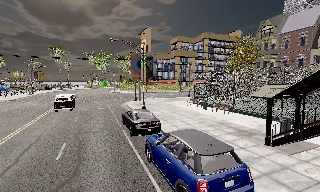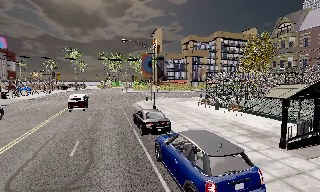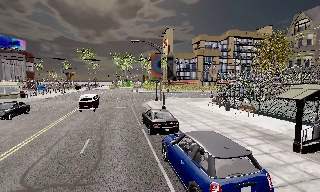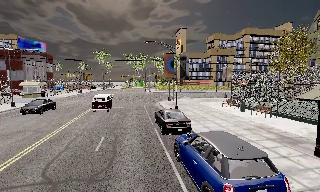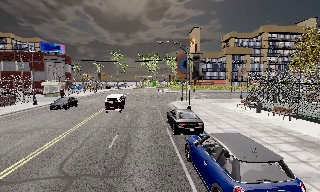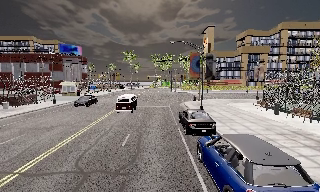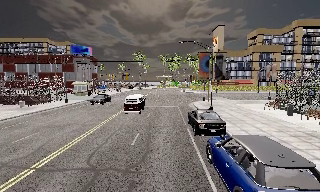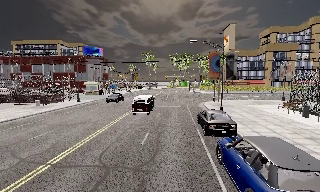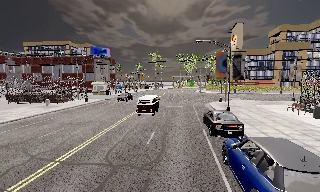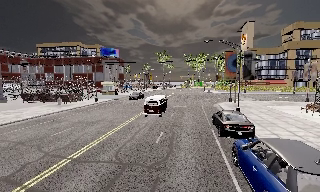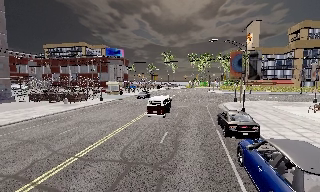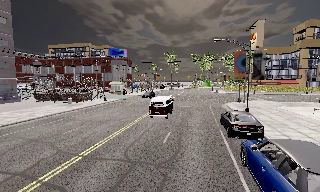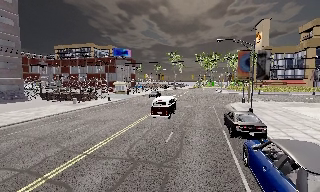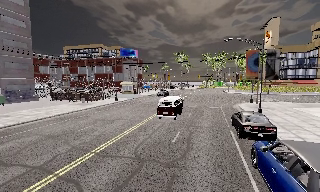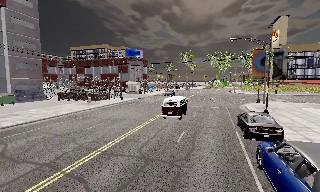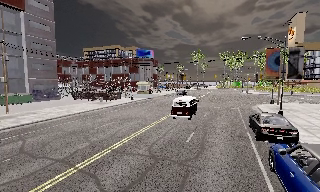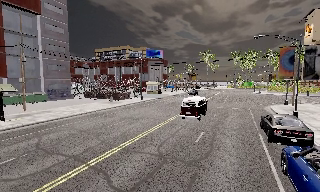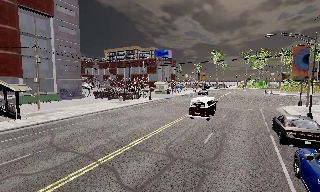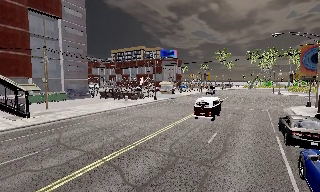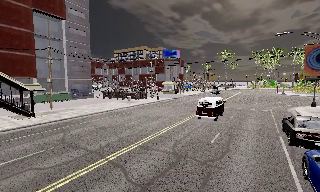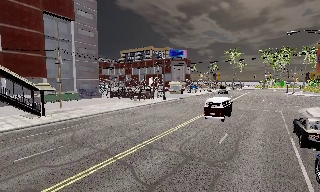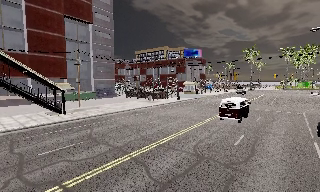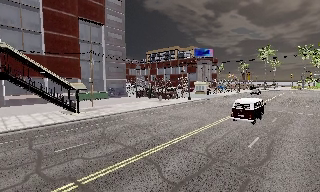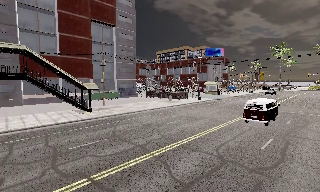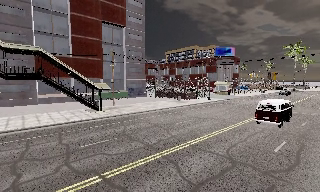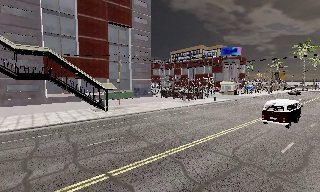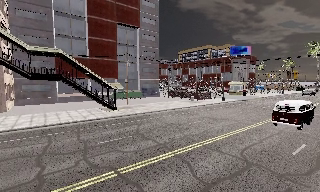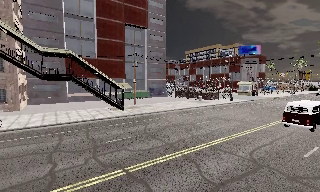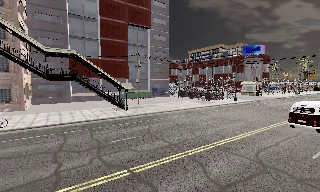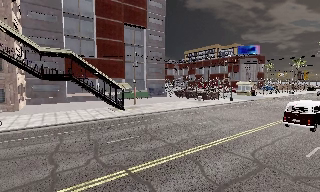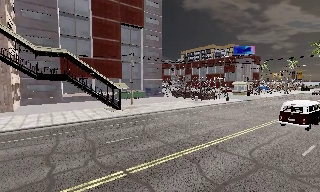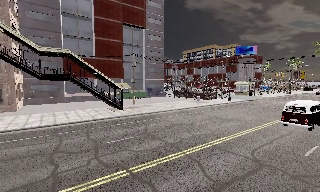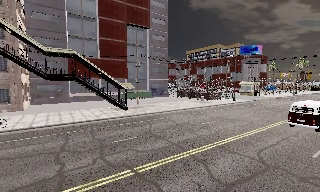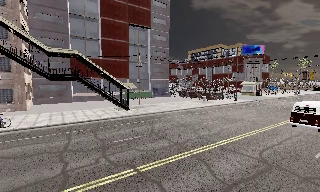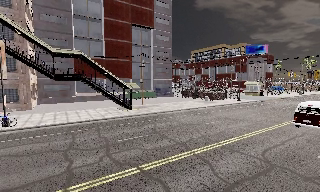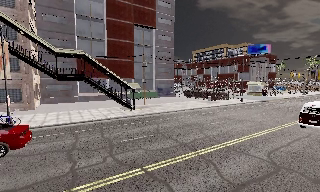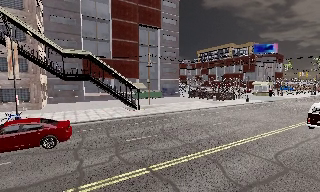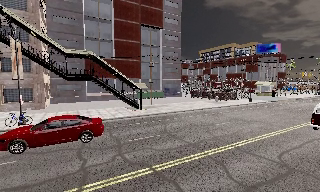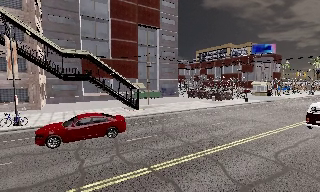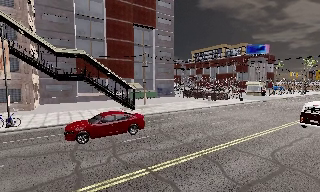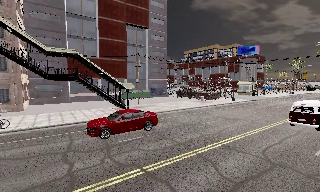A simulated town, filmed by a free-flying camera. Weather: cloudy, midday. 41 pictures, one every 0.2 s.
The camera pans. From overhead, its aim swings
counterclockwise.
The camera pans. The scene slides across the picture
to the right.
0.0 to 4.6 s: The scene slides to the right, as the camera pans about 70 degrees to its left. It travels backward, about 1 m.
4.6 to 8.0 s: The camera travels to its left, about 1 m, so close, fixed things drift to the right.
The film runs backward here.
